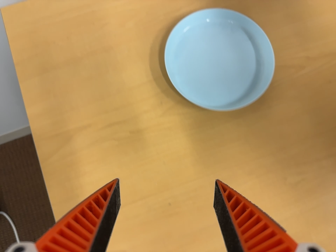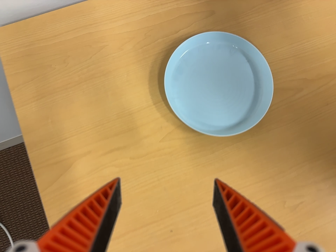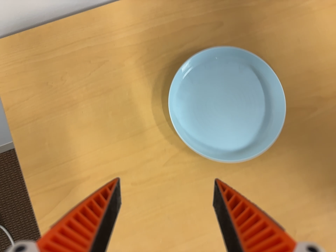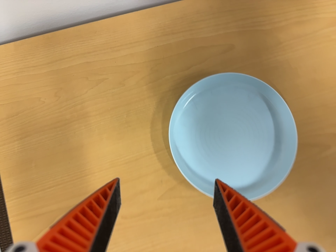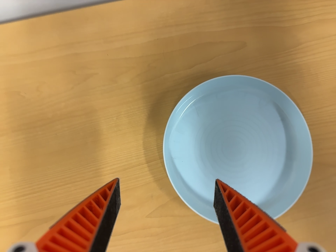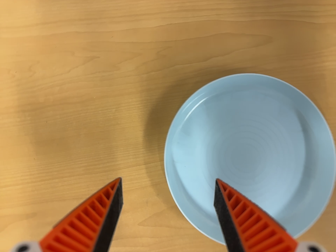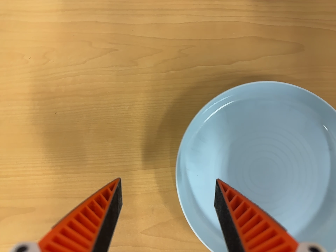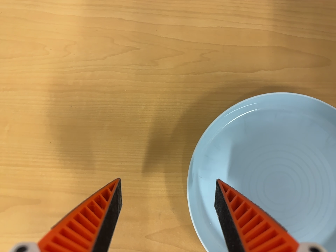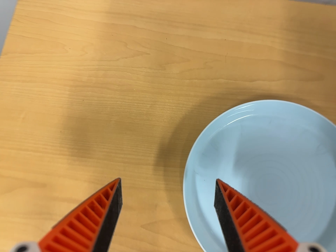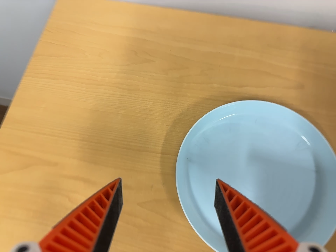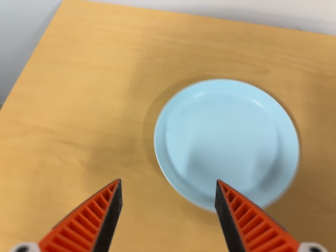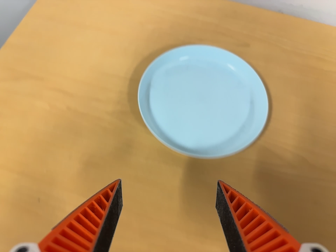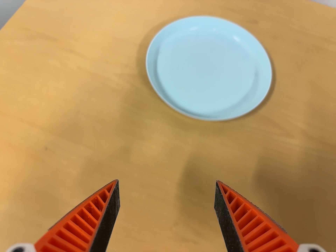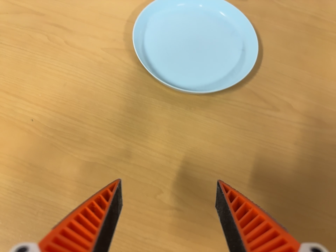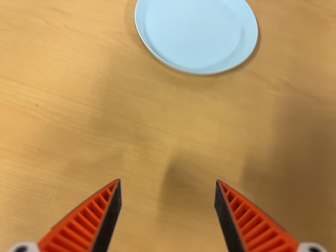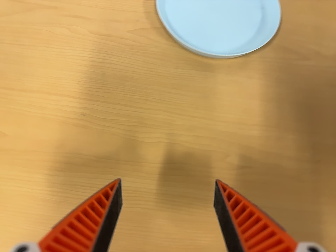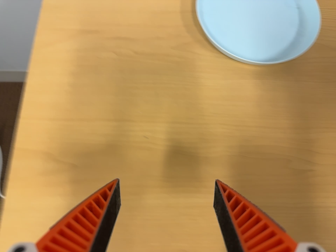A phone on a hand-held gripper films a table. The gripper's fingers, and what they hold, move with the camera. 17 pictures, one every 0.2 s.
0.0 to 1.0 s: The camera travels toward the top of its view and forward, about 24 cm, so close, fixed things drift downward. It rolls about its line of sight by about 15 degrees, and the scene rotates clockwise.
1.0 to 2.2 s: The camera travels toward the bottom of its view and backward, about 24 cm. Its aim tips toward the top of its view by about 20 degrees. It rolls about its line of sight by about 25 degrees, and the scene rotates clockwise.
2.2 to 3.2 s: The camera travels to its left and toward the bottom of its view, about 16 cm, so close, fixed things drift to the right. Its aim tips toward the bottom of its view by about 10 degrees, and the scene shifts upward. It rolls about its line of sight by about 15 degrees, and the scene rotates counterclockwise.
The film runs forward here.
